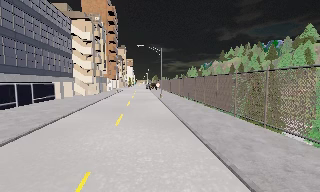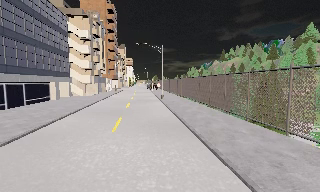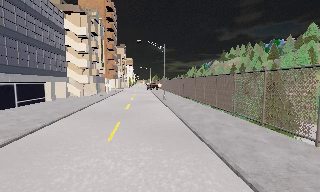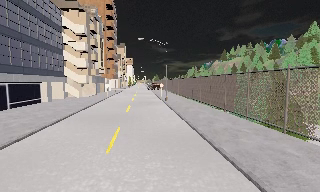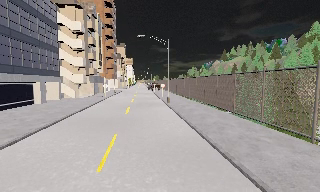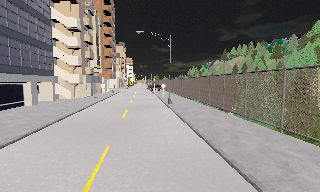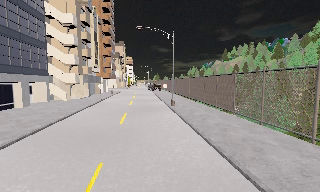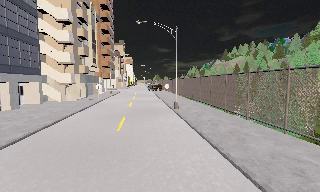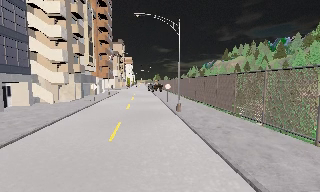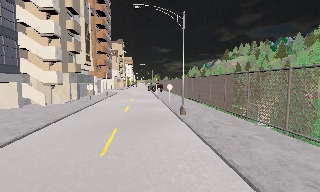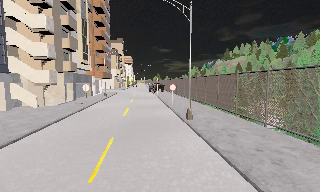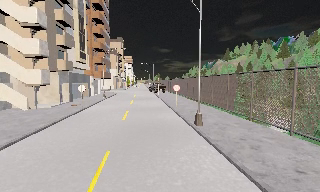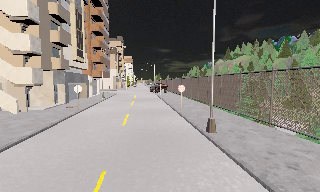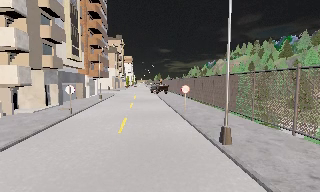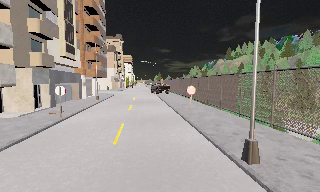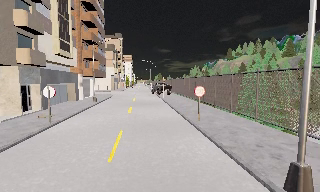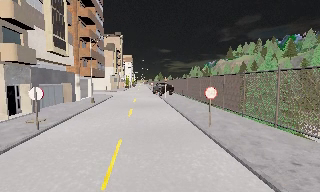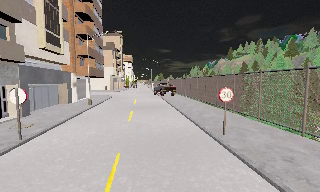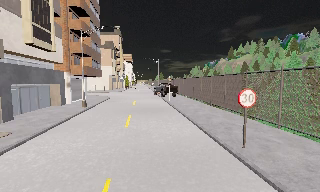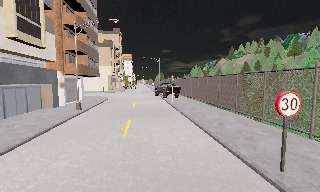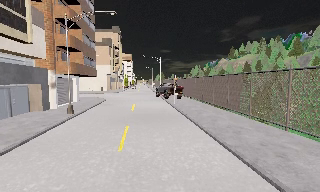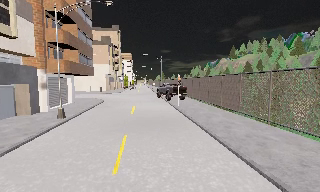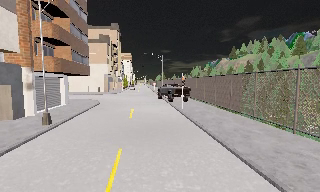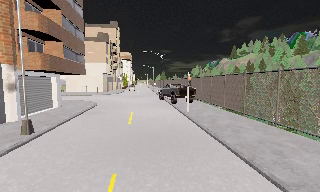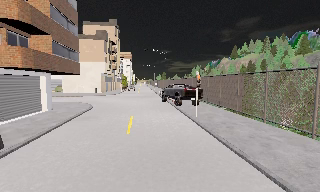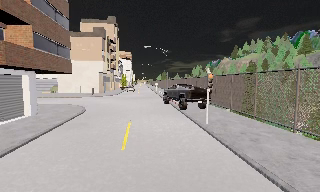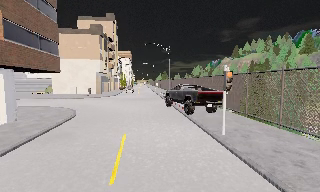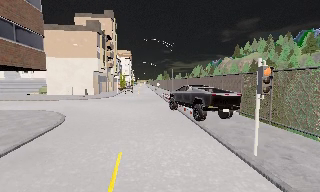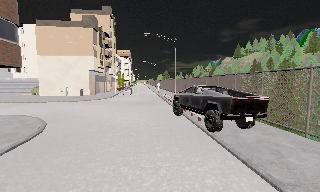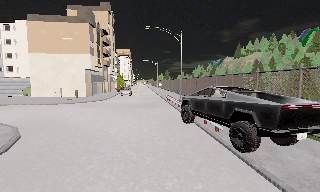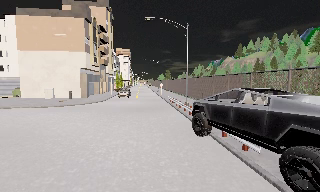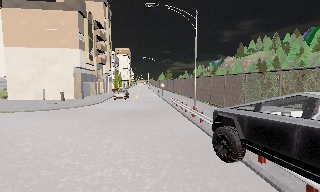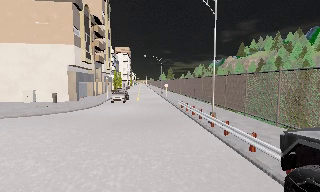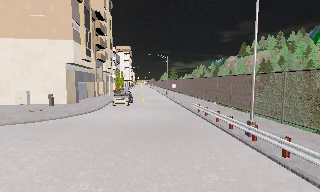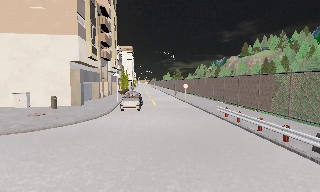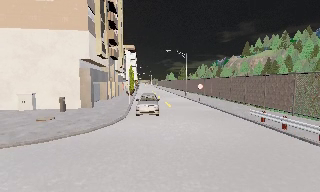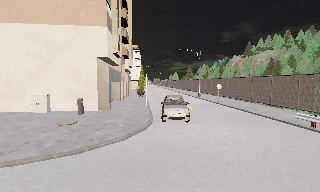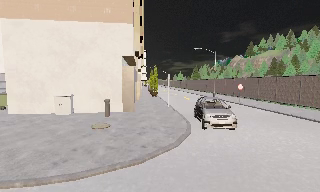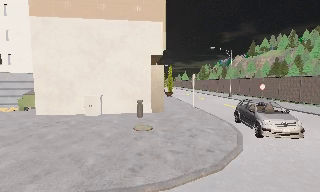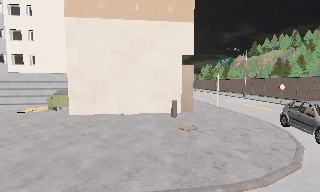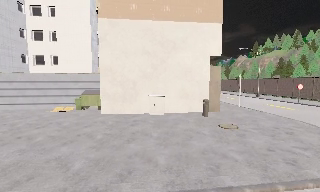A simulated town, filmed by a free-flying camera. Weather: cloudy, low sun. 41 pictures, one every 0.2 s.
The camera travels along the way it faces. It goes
forward.
0.0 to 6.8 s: The camera travels forward, about 55 m, so what stands in front looms larger.
6.8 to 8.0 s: The camera travels to its left, about 13 m, so close, fixed things drift to the right.
The film runs forward here.
